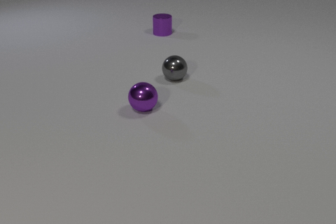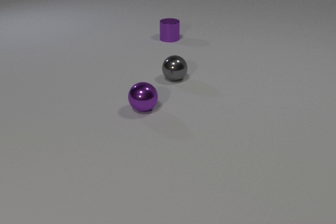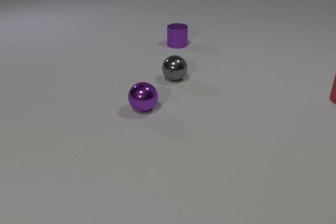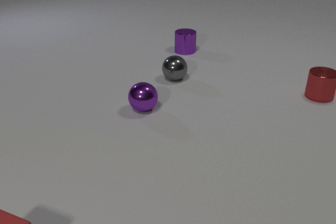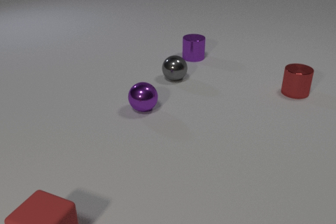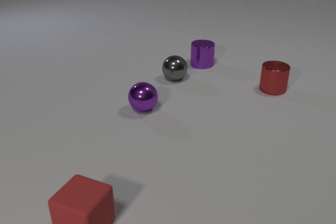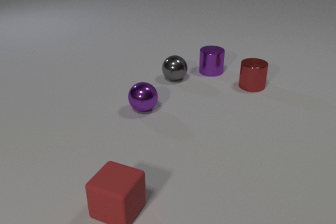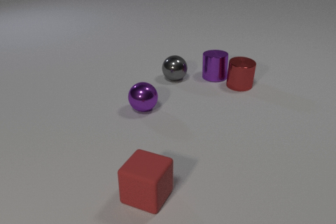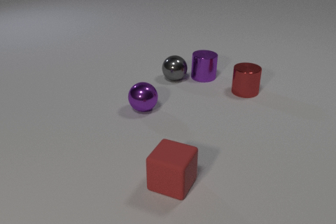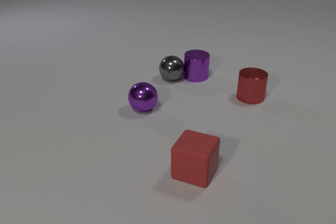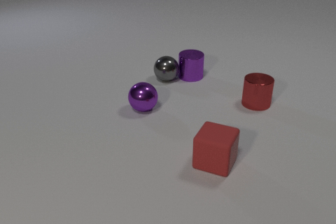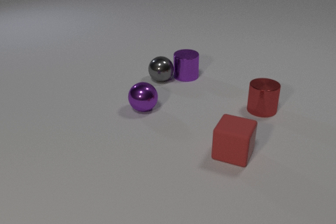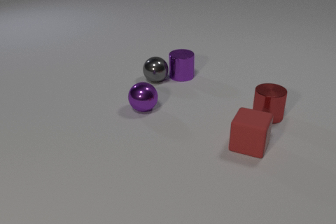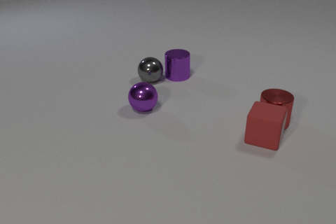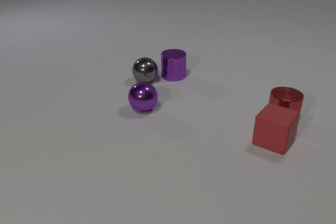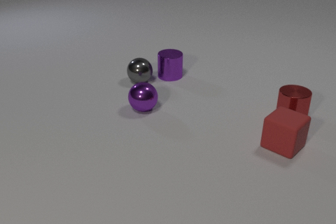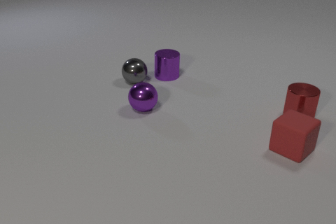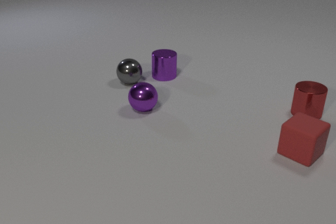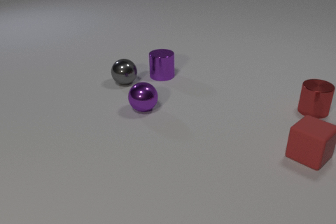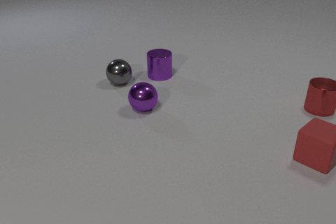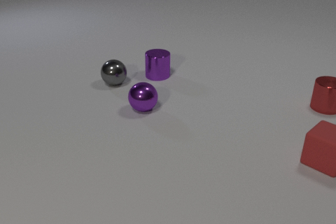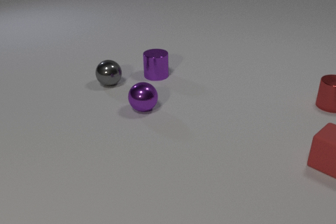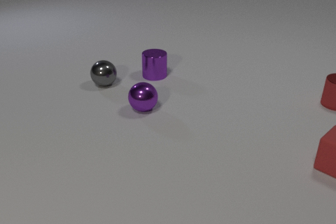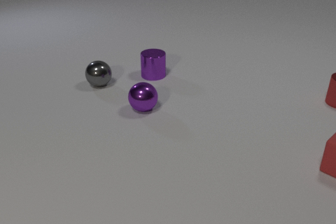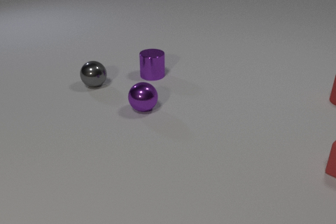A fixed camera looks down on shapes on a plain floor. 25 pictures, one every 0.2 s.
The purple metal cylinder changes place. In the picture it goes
toward the camera.
The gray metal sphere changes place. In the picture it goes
to the left.
0.0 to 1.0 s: The red metal cylinder comes in at the right edge, slides to the left. The purple metal cylinder slides toward the camera and to the right. The red rubber cube comes in at the bottom edge, slides to the right.
1.0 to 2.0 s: The red metal cylinder slides toward the camera and to the left. The purple metal cylinder slides toward the camera. The gray metal sphere rolls to the left. The red rubber cube slides to the right and away from the camera. The red metal cylinder and the purple metal cylinder collide. The purple metal cylinder and the gray metal sphere collide.
2.0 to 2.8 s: The red metal cylinder slides toward the camera and to the right. The purple metal cylinder slides to the left. The gray metal sphere rolls to the left. The red rubber cube slides to the right and away from the camera. The red metal cylinder and the red rubber cube collide.
2.8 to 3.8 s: The red metal cylinder slides away from the camera and to the right. The purple metal cylinder slides to the left. The gray metal sphere rolls to the left. The red rubber cube slides to the right.
3.8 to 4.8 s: The red metal cylinder slides away from the camera and to the right. The purple metal cylinder slides to the left. The gray metal sphere rolls to the left. The red rubber cube slides to the right.
What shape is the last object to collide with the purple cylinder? sphere.
How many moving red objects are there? 2.
What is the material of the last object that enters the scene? rubber.
